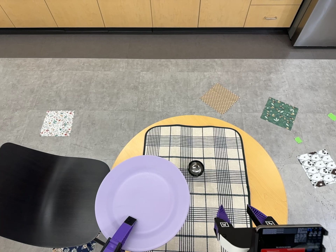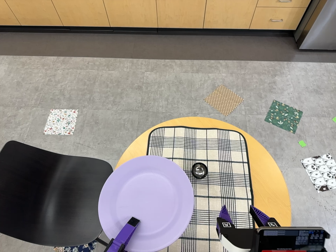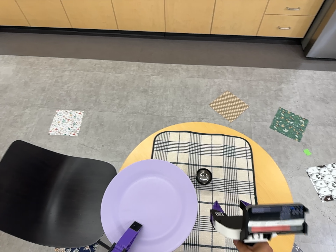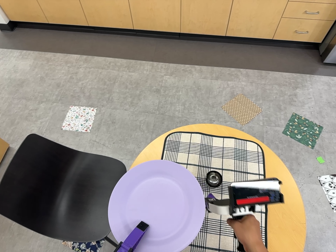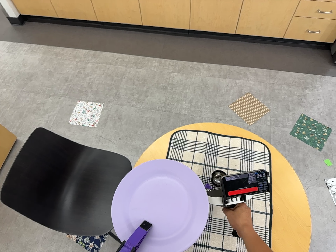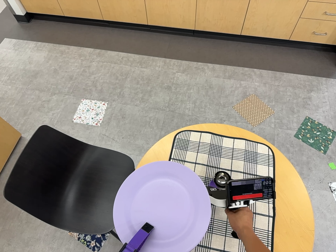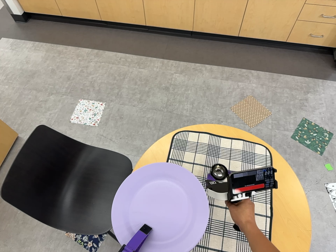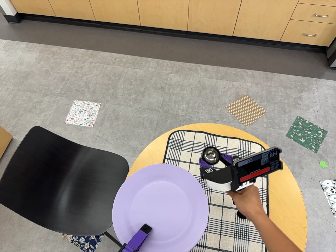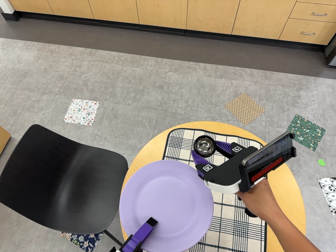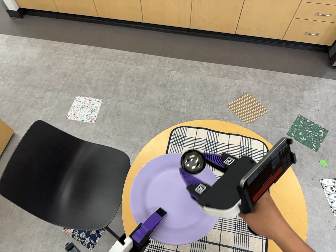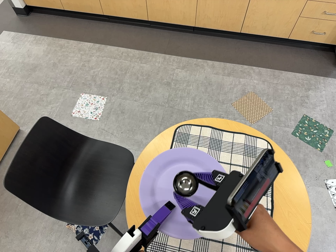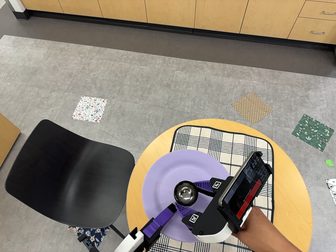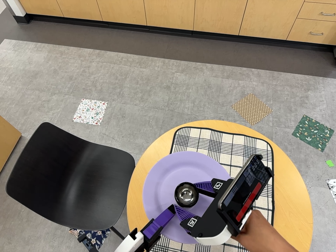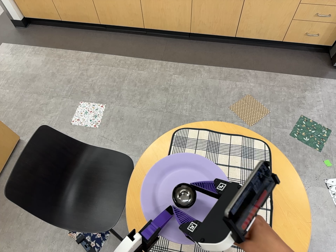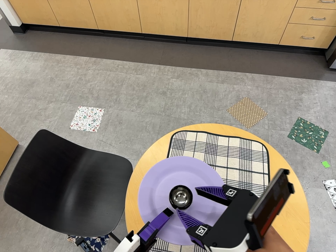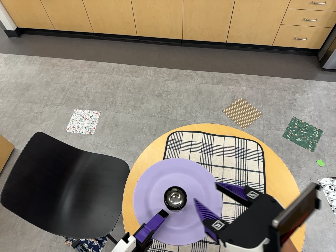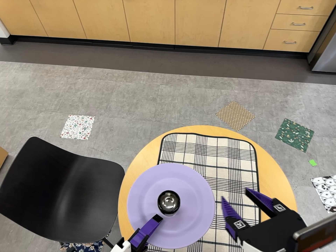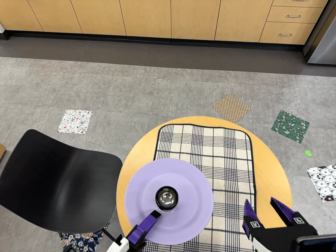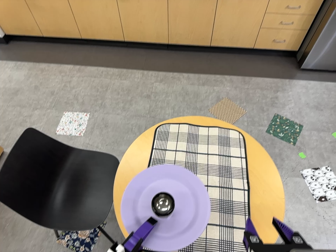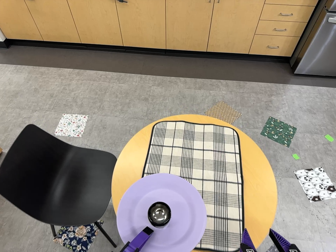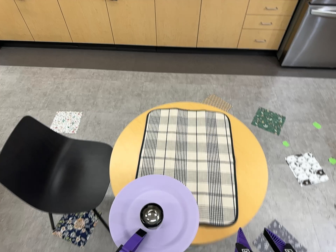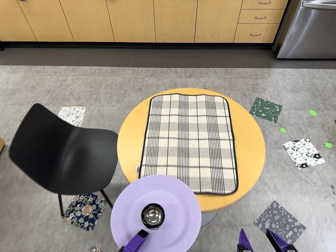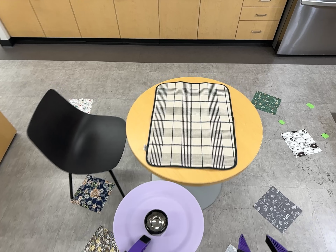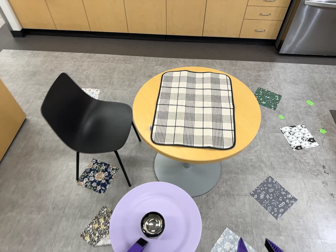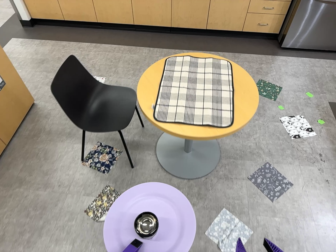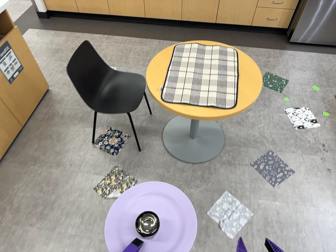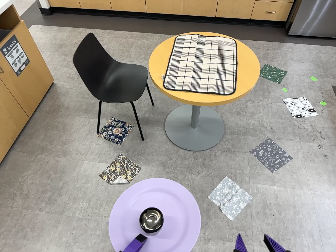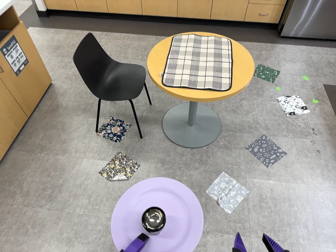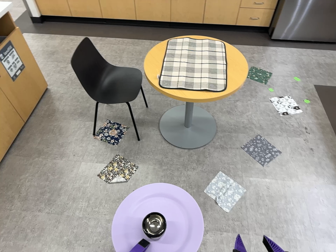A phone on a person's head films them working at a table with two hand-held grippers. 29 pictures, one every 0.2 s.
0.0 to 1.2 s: The camera rolls about its line of sight by about 10 degrees, and the scene rotates clockwise.
1.2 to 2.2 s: The camera shifts only a little, or ends up much as it began.
2.2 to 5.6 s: The camera travels toward the bottom of its view and backward, about 120 cm, so close, fixed things drift upward. Its aim tips toward the top of its view by about 10 degrees.
The film runs backward here.
